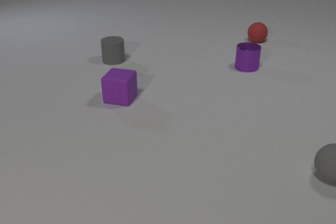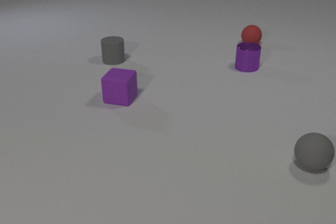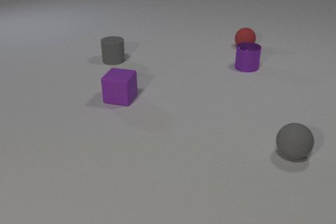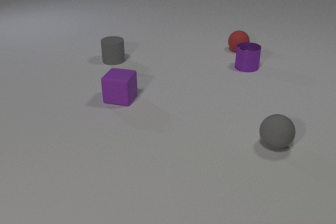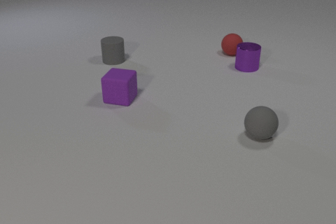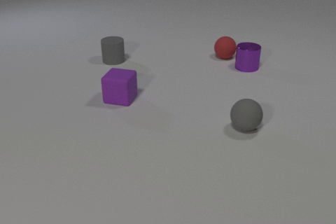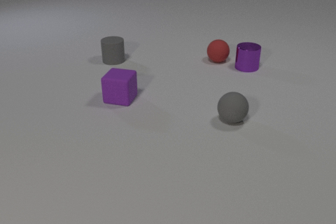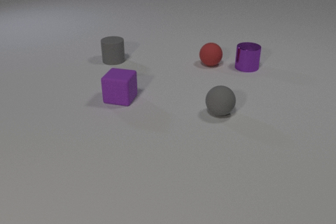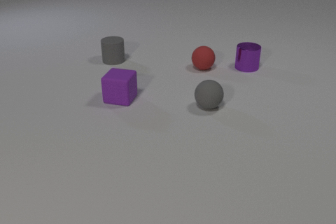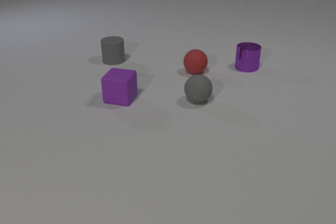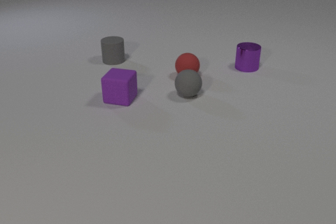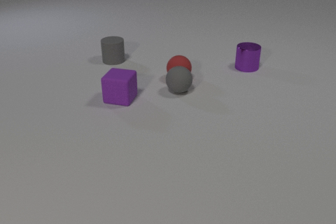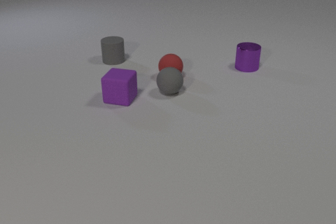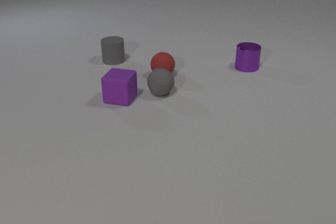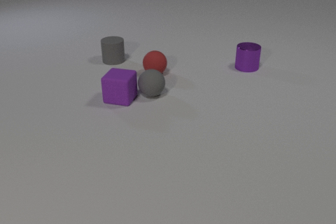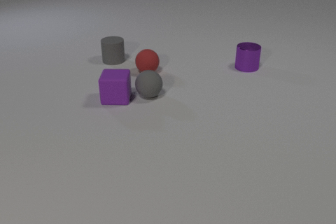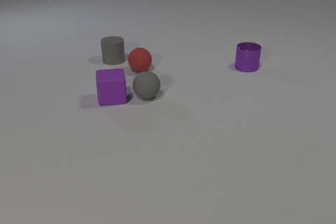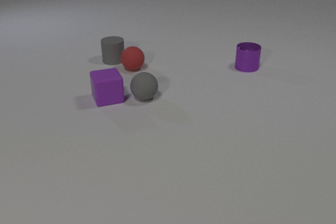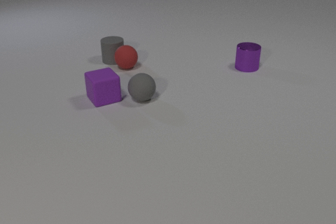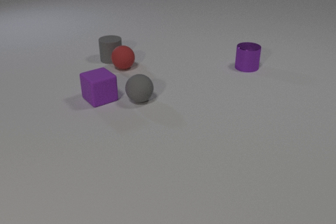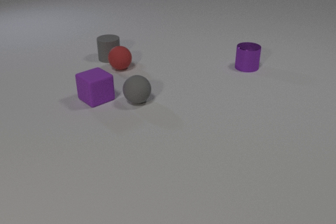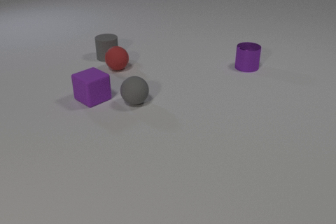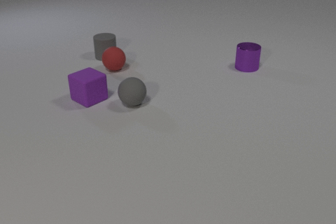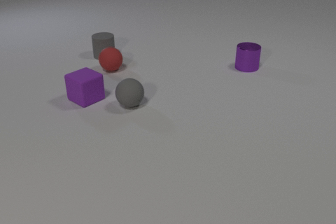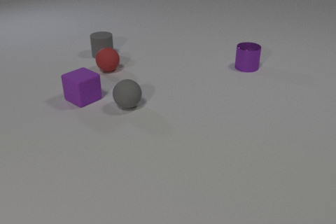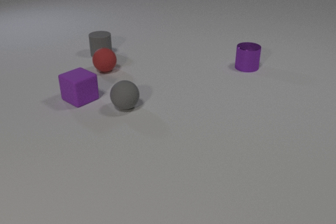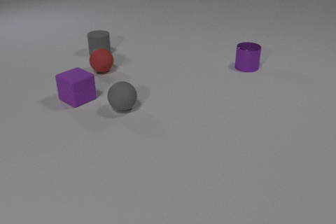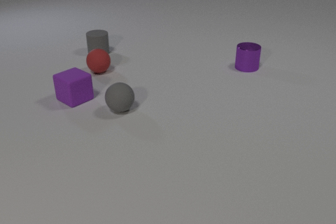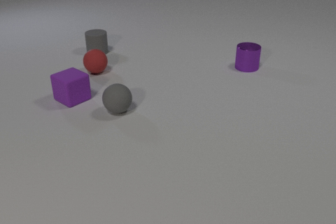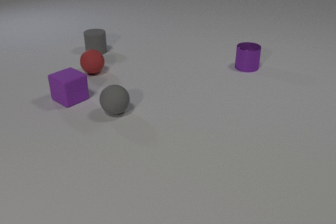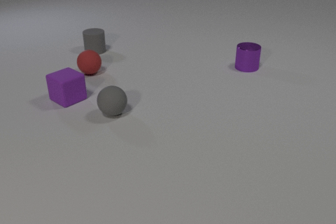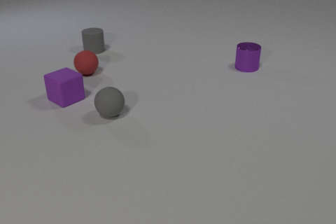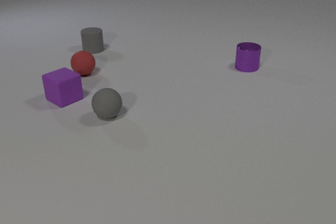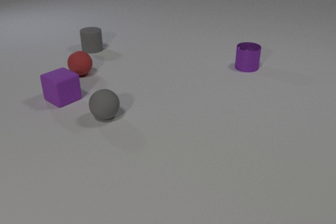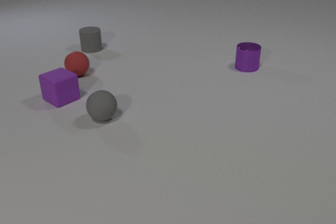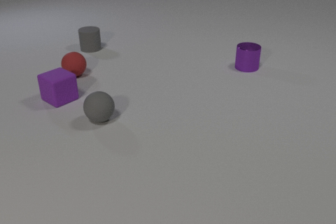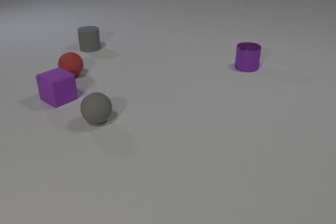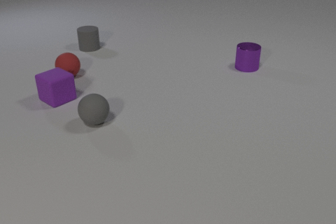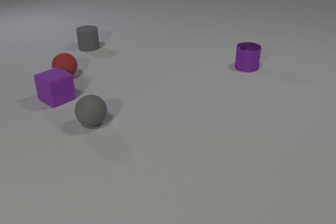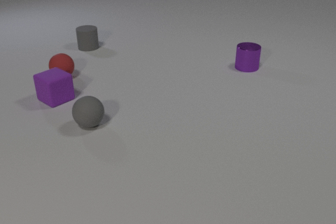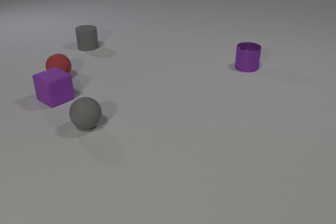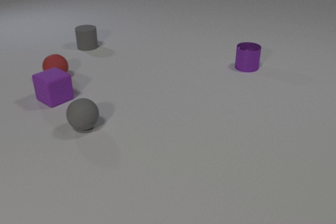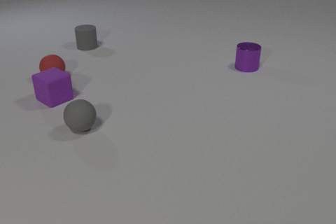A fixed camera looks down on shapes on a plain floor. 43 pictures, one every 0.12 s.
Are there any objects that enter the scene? no.
How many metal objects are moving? 0.
What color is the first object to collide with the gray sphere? red.
0.00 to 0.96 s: The red rubber sphere rolls toward the camera and to the left. The gray rubber sphere rolls to the left and away from the camera.
0.96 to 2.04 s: The red rubber sphere rolls to the left. The gray rubber sphere rolls to the left. The purple rubber cube slides to the left, spins counterclockwise seen from above by about 30 degrees, its near face sliding to the right. The red rubber sphere and the gray rubber sphere collide. The gray rubber sphere and the purple rubber cube collide.
2.04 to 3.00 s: The red rubber sphere rolls to the left. The gray rubber sphere rolls to the left and toward the camera. The gray rubber cylinder slides away from the camera and to the left. The purple rubber cube slides to the left, spins so that its near face slides to the right, counterclockwise seen from above. The red rubber sphere and the gray rubber cylinder collide.
3.00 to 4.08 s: The red rubber sphere rolls to the left. The gray rubber sphere rolls to the left and toward the camera. The gray rubber cylinder slides away from the camera and to the left. The purple rubber cube slides to the left.
4.08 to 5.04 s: The red rubber sphere rolls to the left. The gray rubber sphere rolls to the left and toward the camera. The gray rubber cylinder slides away from the camera and to the left. The purple rubber cube slides to the left.
